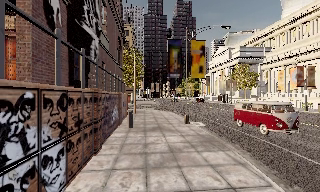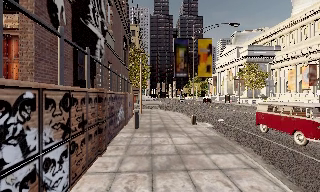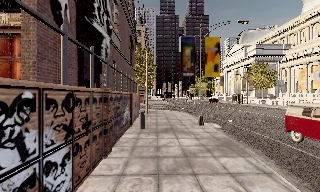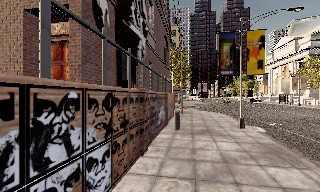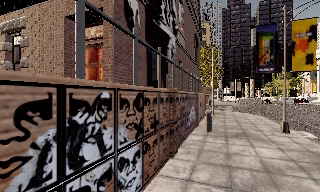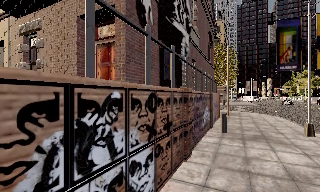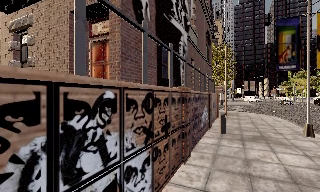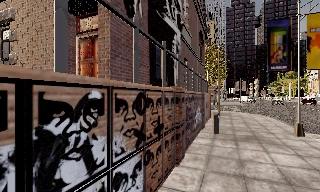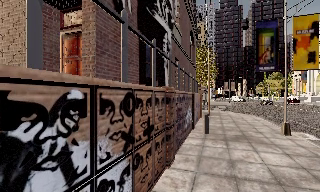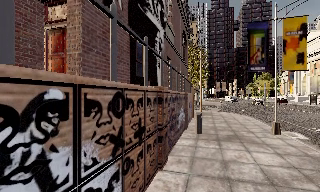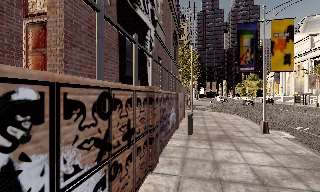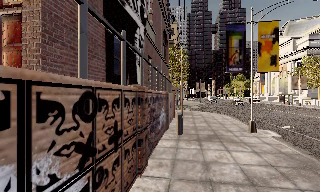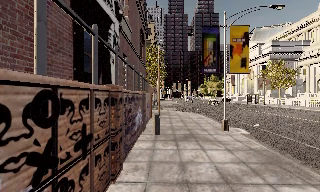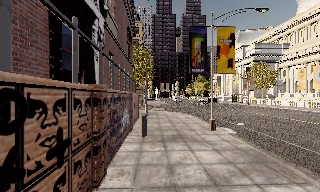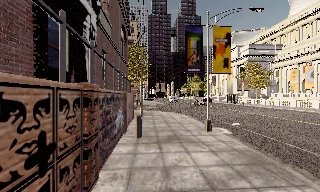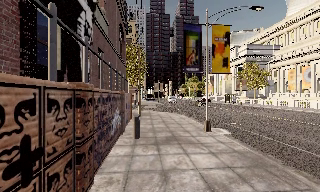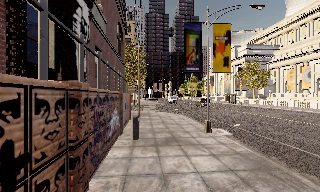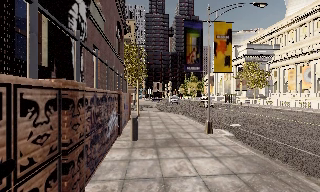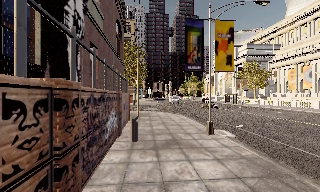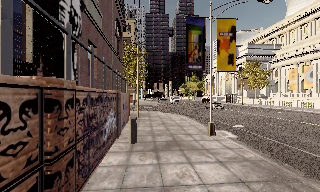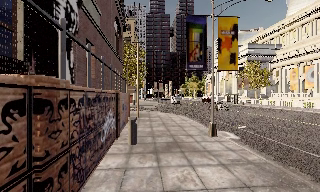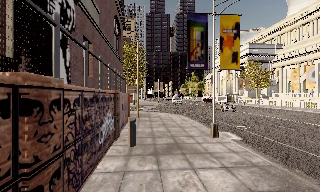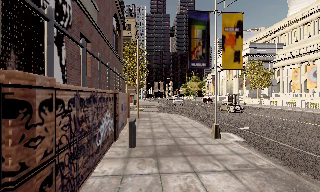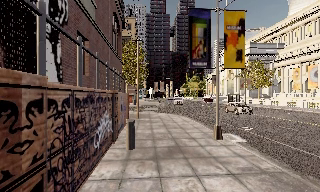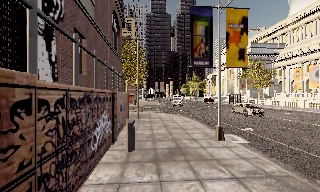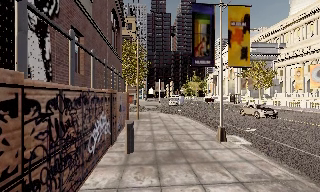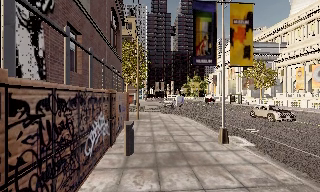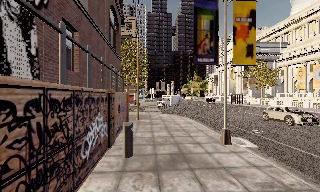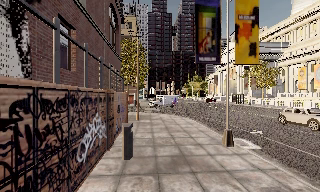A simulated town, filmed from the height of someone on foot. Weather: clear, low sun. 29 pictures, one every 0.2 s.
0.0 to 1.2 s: The scene slides to the right, as the camera pans about 30 degrees to its left. It travels forward, about 1 m.
1.2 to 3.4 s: The camera pans to its right, which is clockwise from overhead, by about 30 degrees. It travels forward, about 2 m.
3.4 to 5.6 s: The camera travels forward, about 2.5 m, so what stands in front looms larger.
The film runs forward here.
